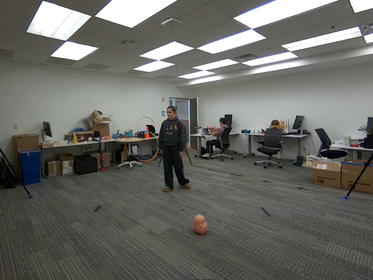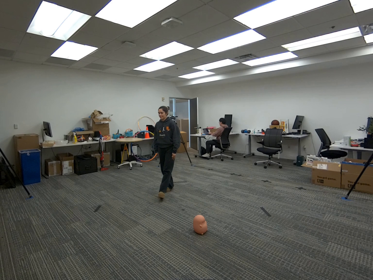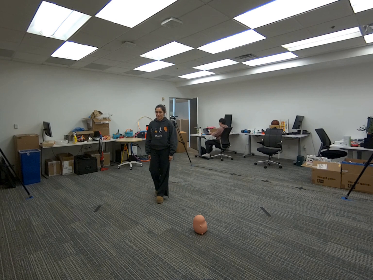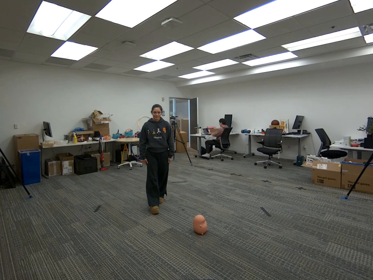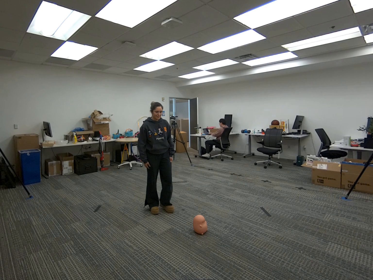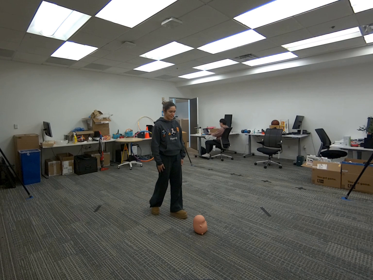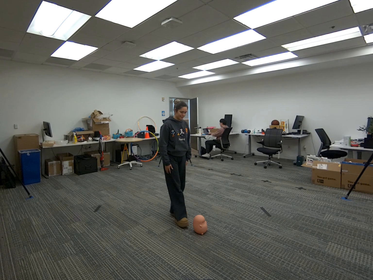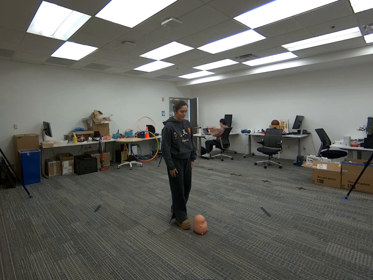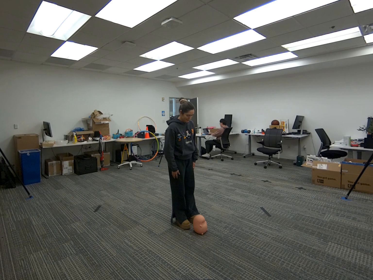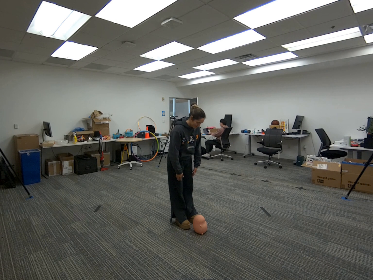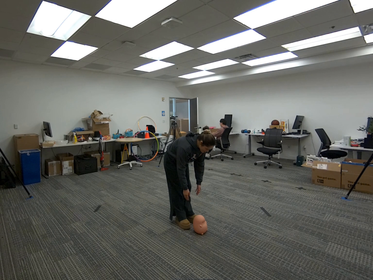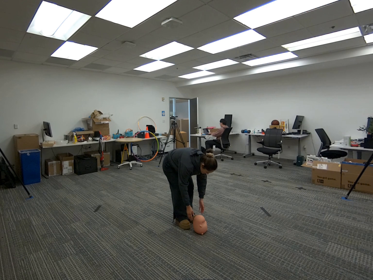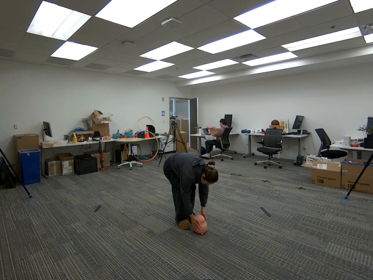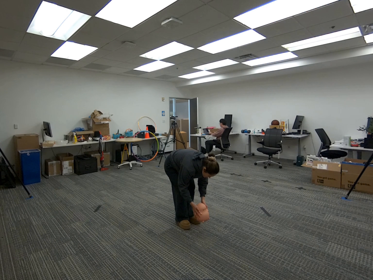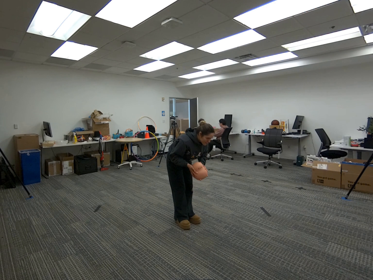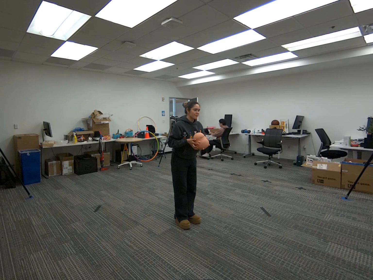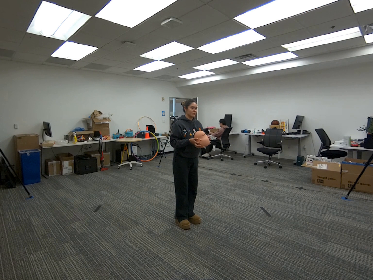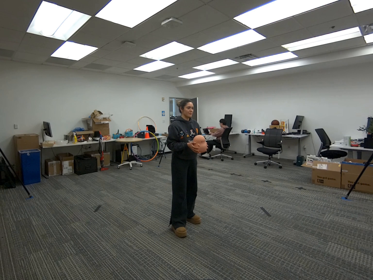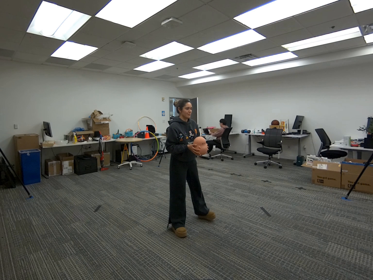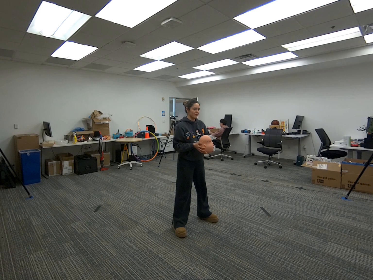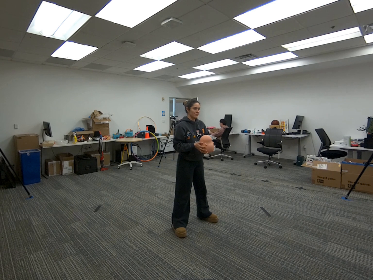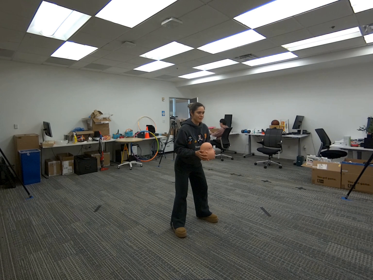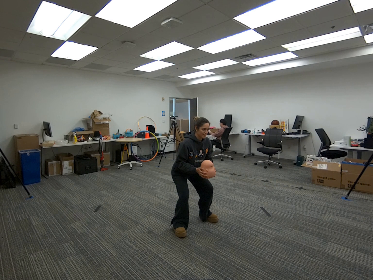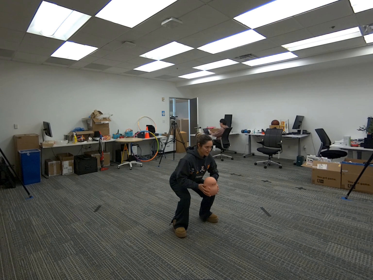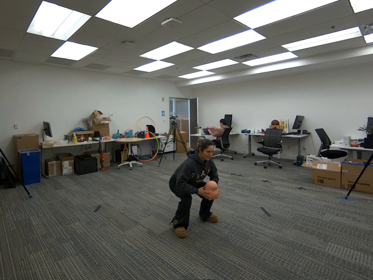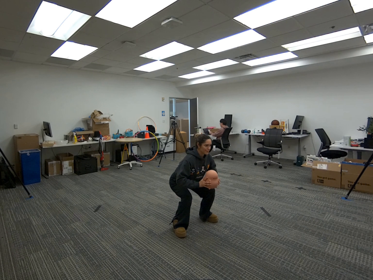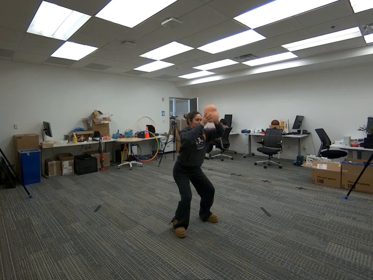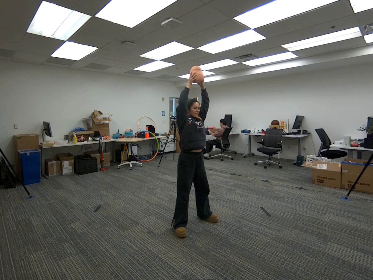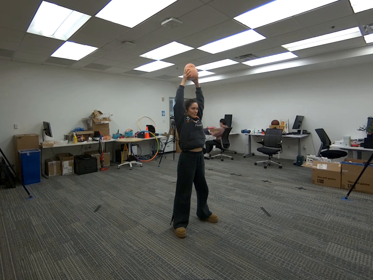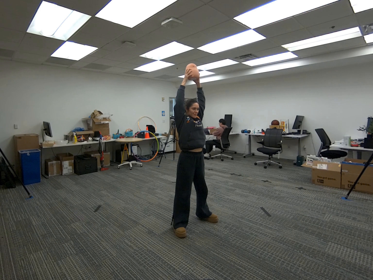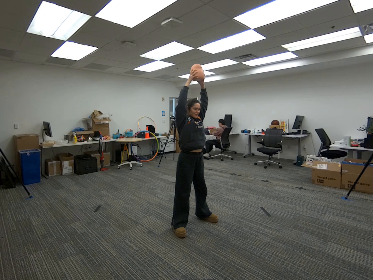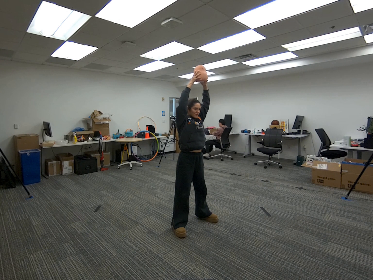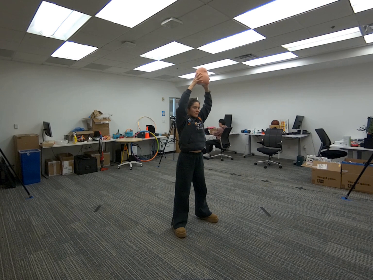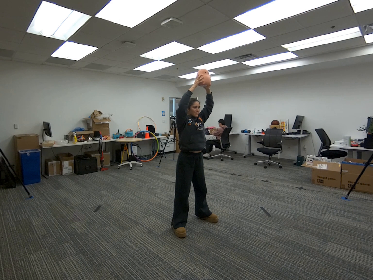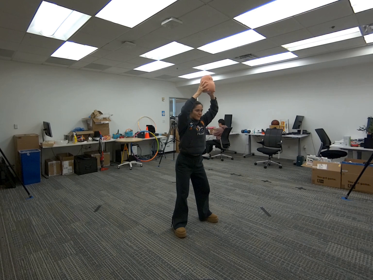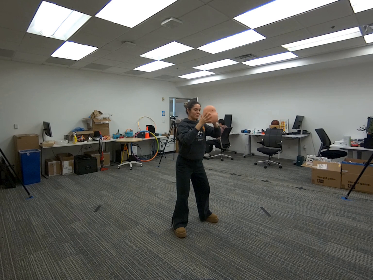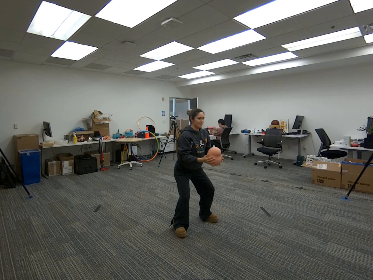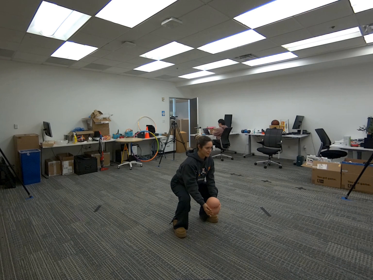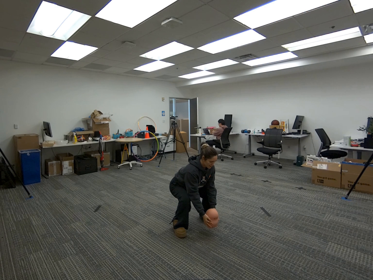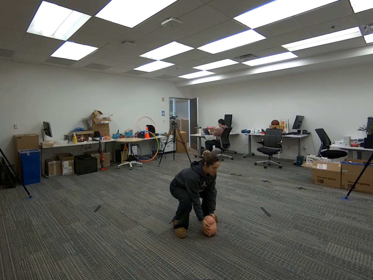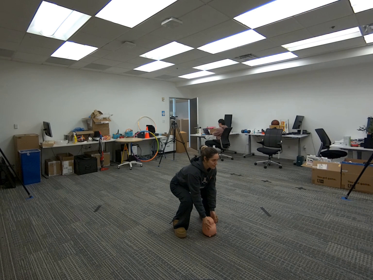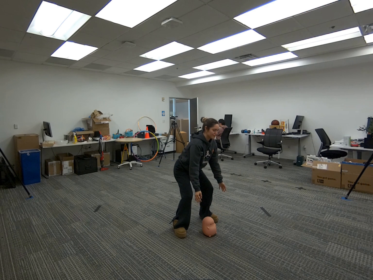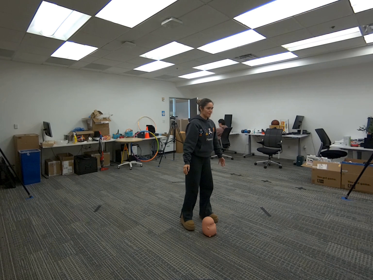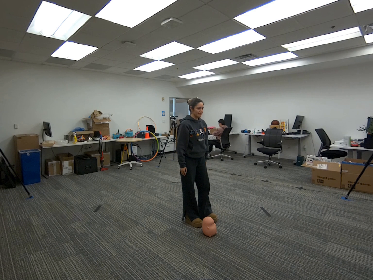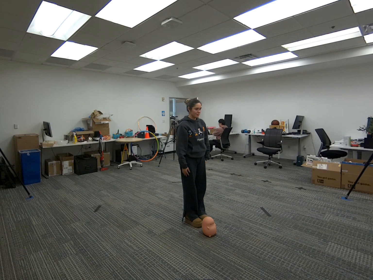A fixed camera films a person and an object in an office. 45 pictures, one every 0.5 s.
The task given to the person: Walk over to the potato light on the floor and pick it up with both hands. Squat down while holding the poatato light infront of you. Raise arms over your head as you stand back up. Repeat actions.
